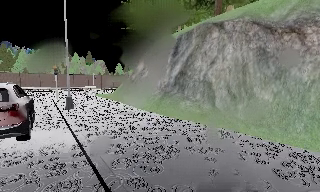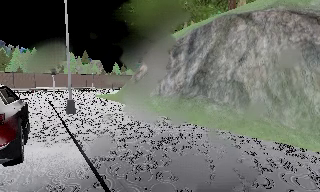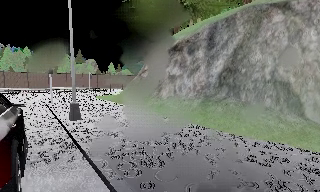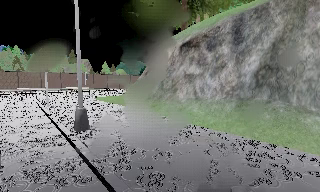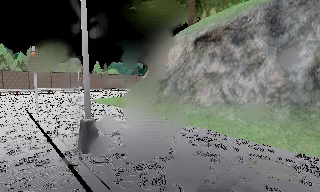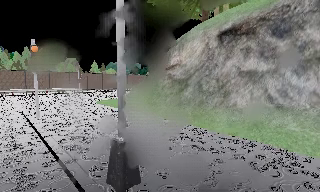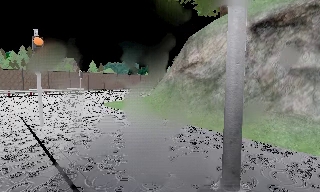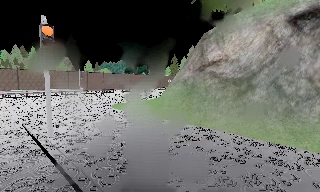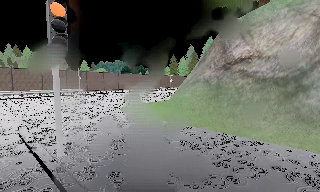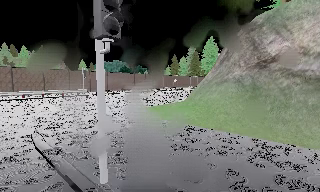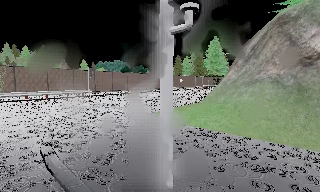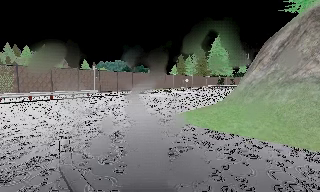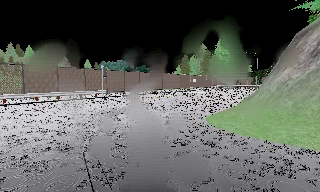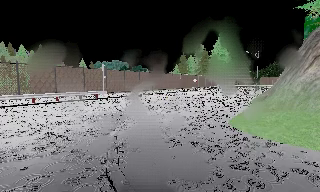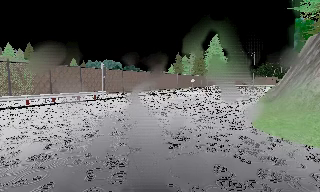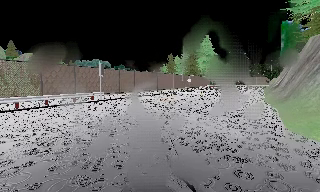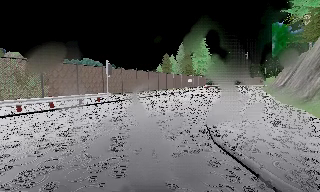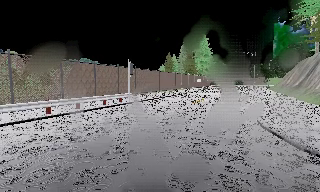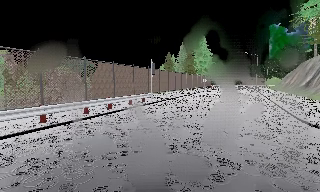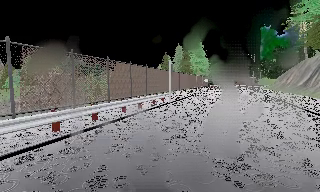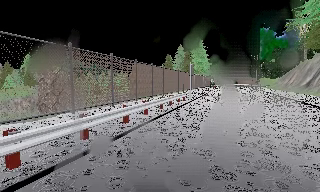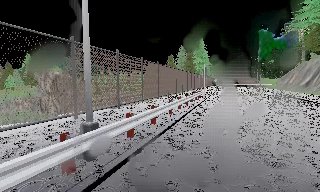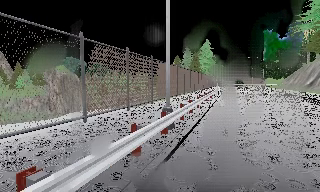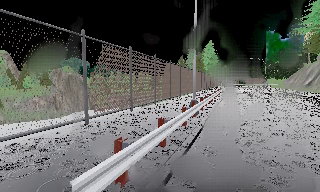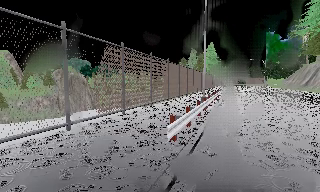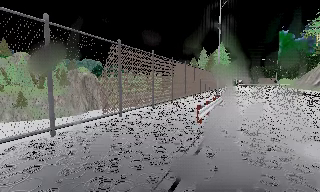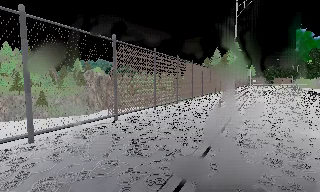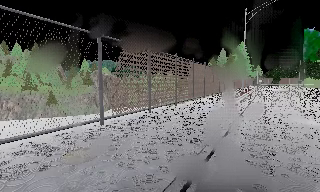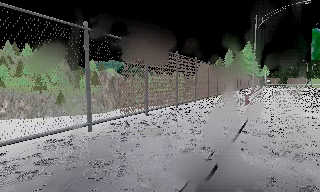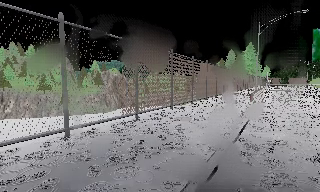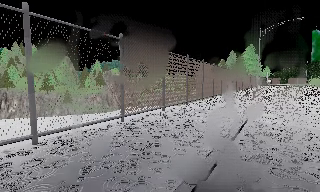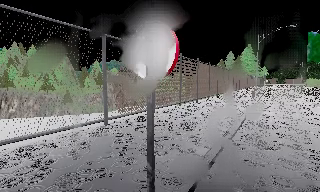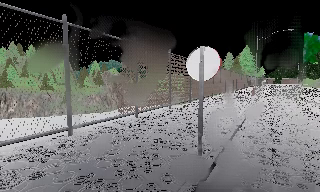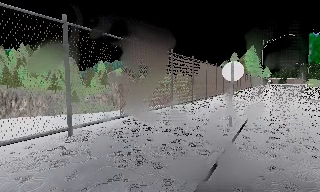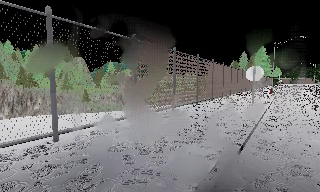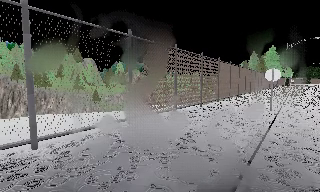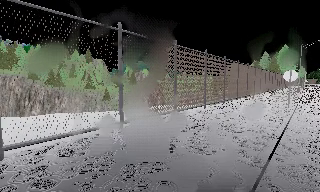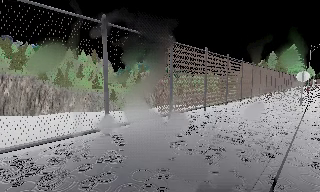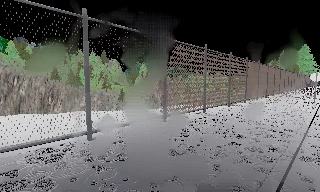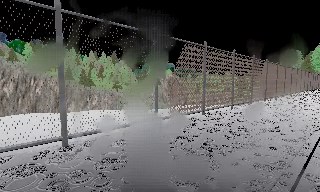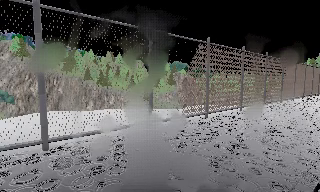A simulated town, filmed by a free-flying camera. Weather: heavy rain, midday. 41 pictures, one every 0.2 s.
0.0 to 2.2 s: The camera pans to its right, which is clockwise from overhead, by about 15 degrees. It travels forward and to its left, about 17 m, so what stands in front looms larger.
2.2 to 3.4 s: The camera pans to its right, which is clockwise from overhead, by about 10 degrees. It travels to its left and forward, about 9 m, so close, fixed things drift to the right. It gains speed.
3.4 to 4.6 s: The camera travels to its left and backward, about 13 m, so close, fixed things drift to the right.
4.6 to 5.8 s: The camera pans to its left, which is counterclockwise from overhead, by about 10 degrees. It travels backward and to its left, about 12 m, so what stands in front gets smaller.
5.8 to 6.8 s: The camera travels backward and to its left, about 11 m, so what stands in front gets smaller.
6.8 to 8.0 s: The camera swings to its left by about 15 degrees, and the scene slides to the right. It travels to its left and backward, about 12 m, so close, fixed things drift to the right.
The film runs forward here.
